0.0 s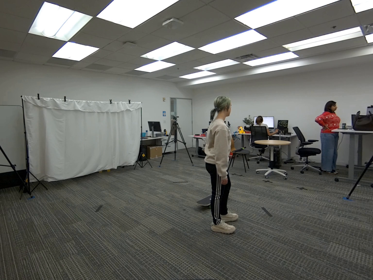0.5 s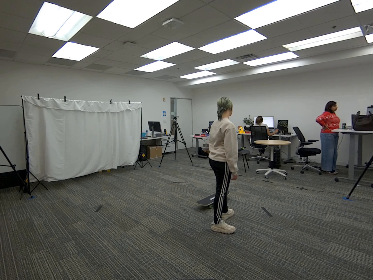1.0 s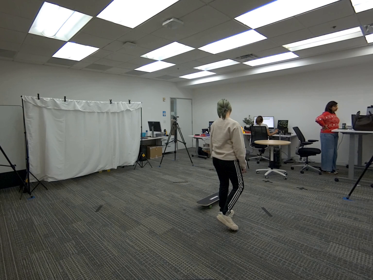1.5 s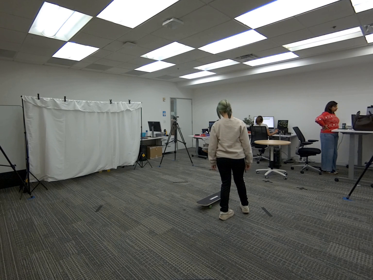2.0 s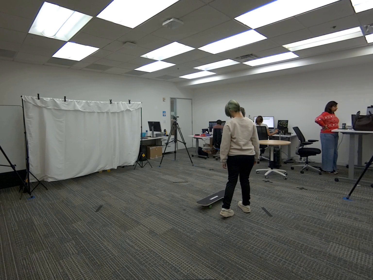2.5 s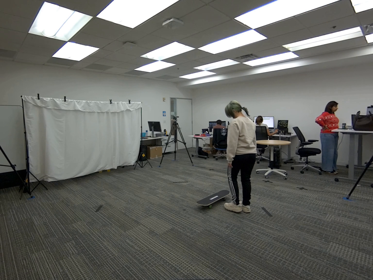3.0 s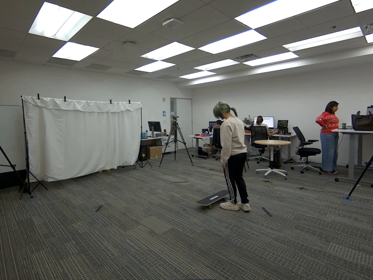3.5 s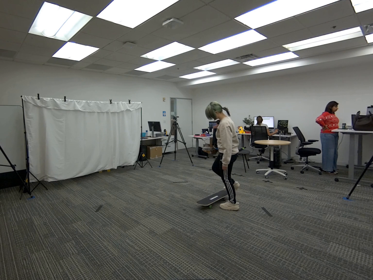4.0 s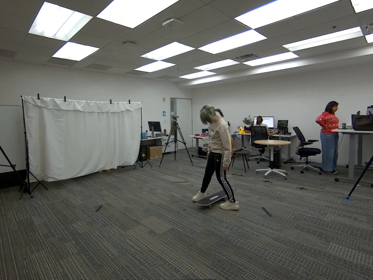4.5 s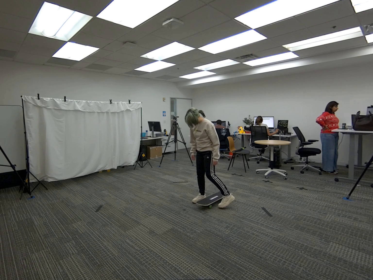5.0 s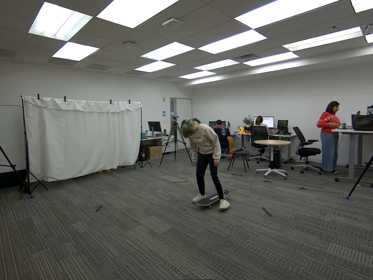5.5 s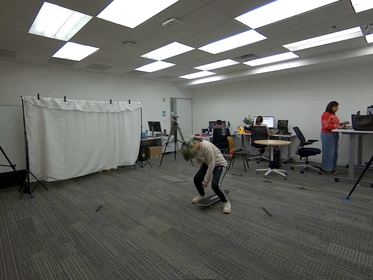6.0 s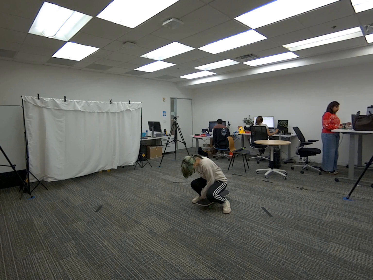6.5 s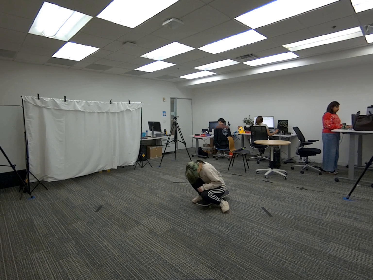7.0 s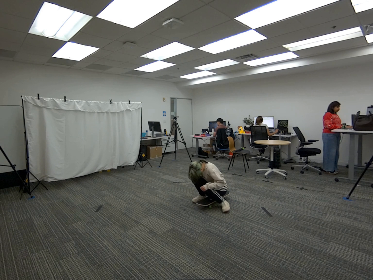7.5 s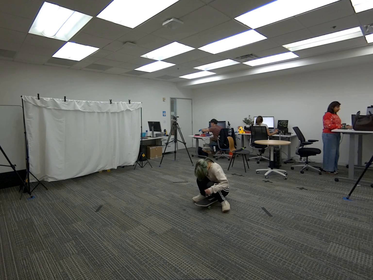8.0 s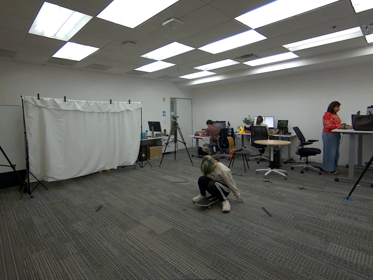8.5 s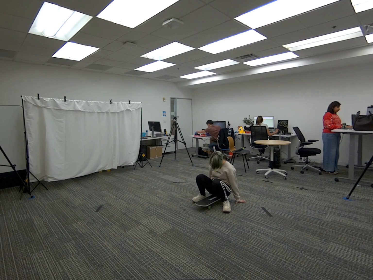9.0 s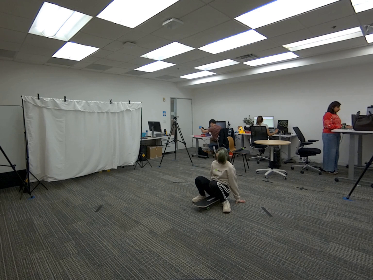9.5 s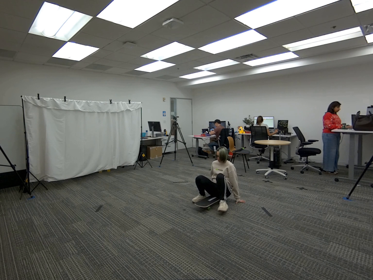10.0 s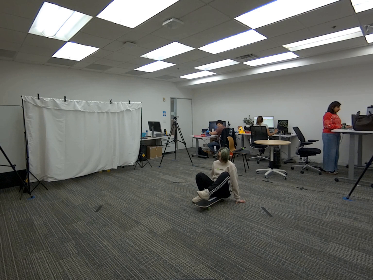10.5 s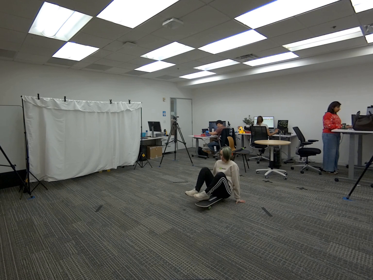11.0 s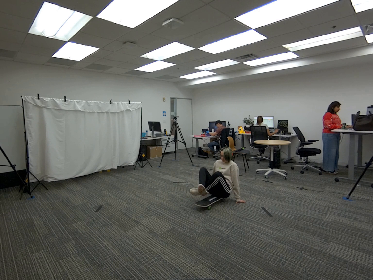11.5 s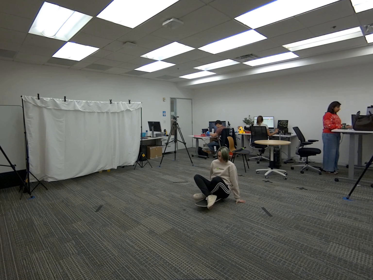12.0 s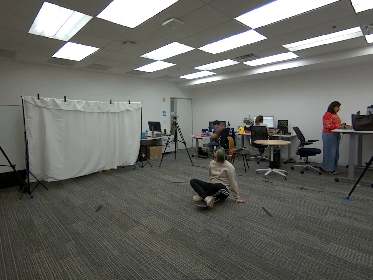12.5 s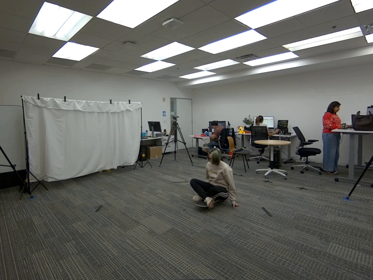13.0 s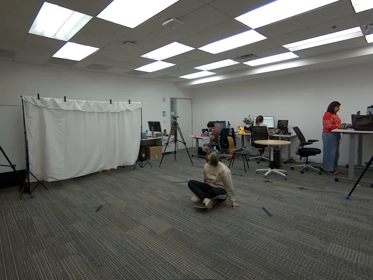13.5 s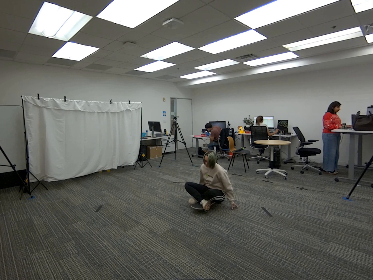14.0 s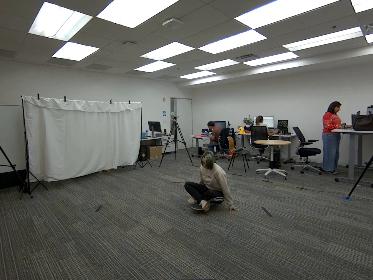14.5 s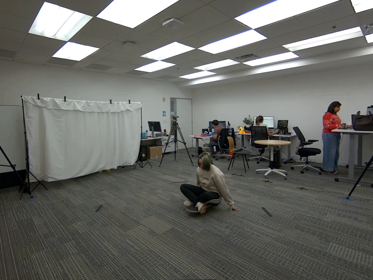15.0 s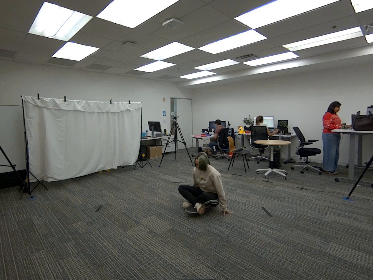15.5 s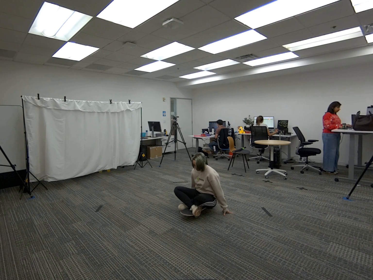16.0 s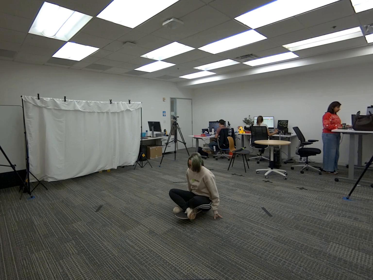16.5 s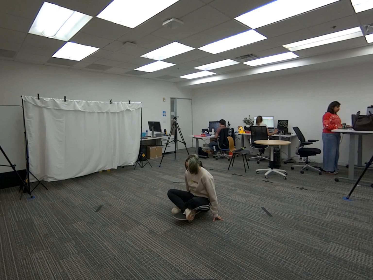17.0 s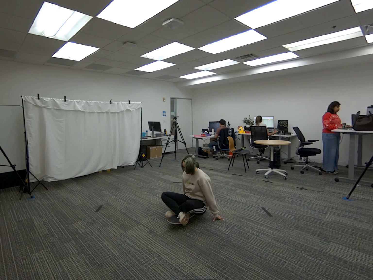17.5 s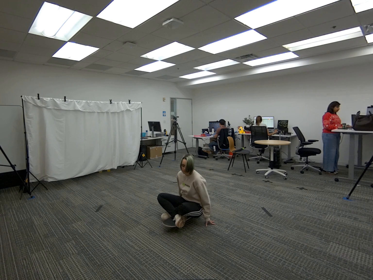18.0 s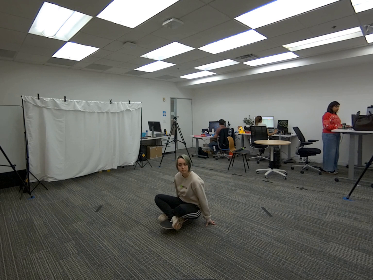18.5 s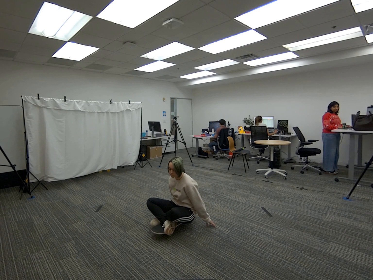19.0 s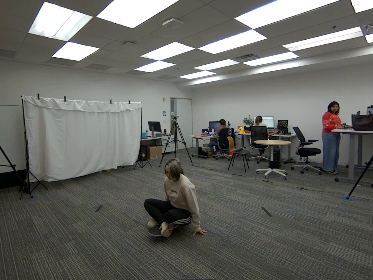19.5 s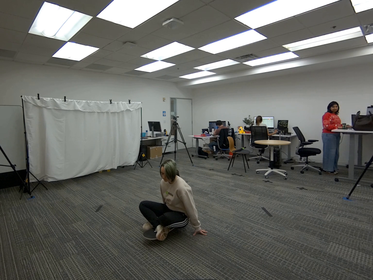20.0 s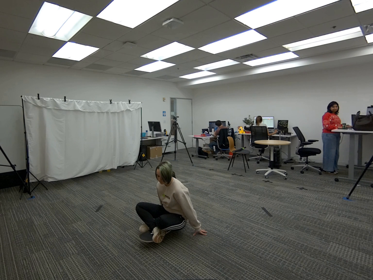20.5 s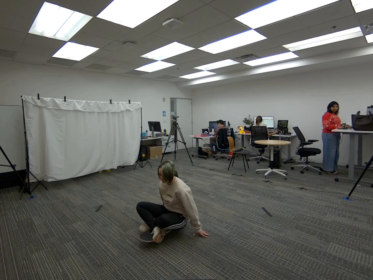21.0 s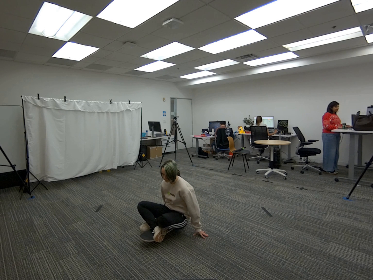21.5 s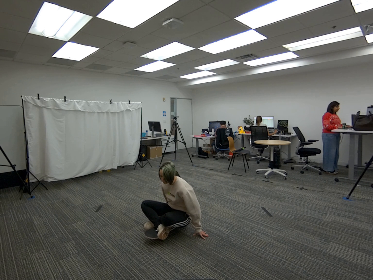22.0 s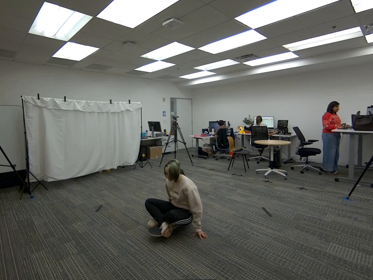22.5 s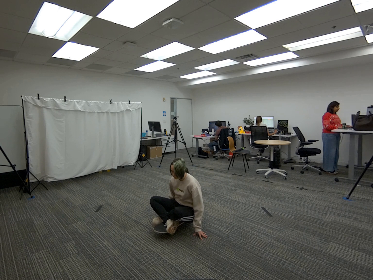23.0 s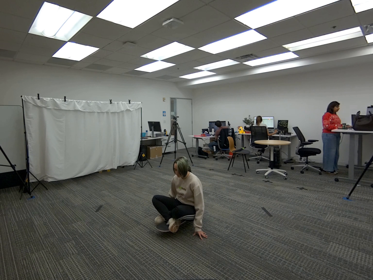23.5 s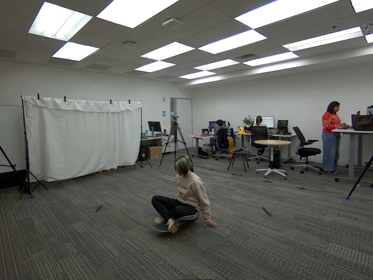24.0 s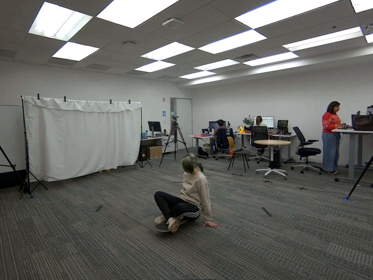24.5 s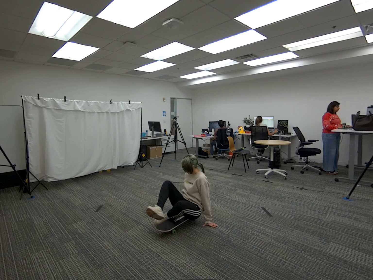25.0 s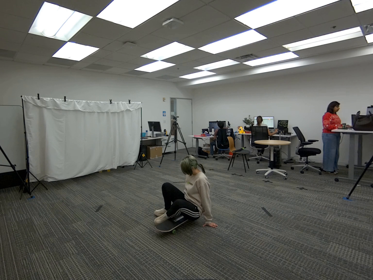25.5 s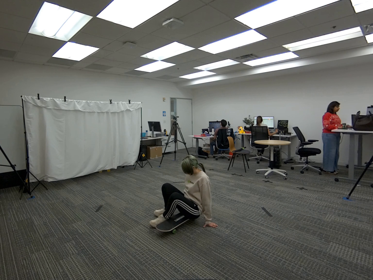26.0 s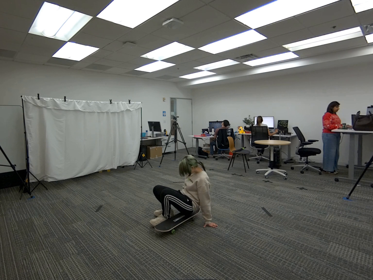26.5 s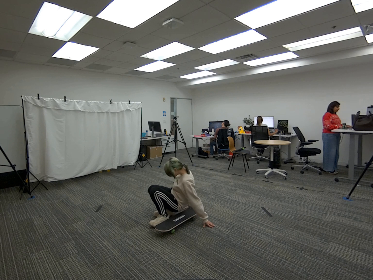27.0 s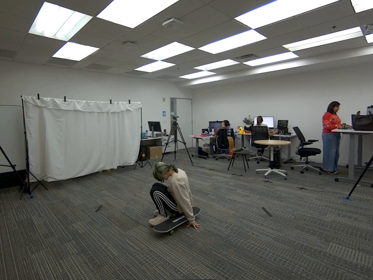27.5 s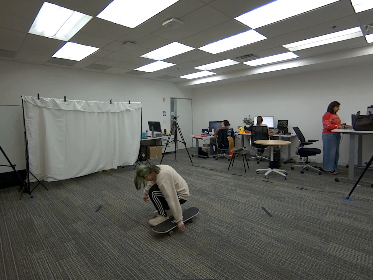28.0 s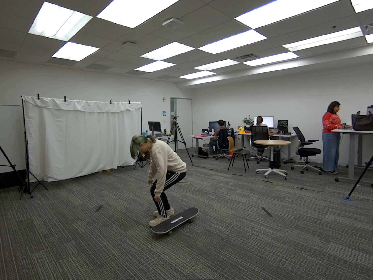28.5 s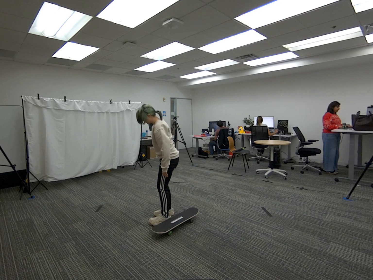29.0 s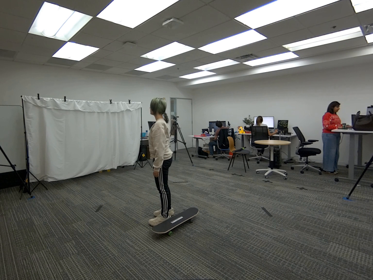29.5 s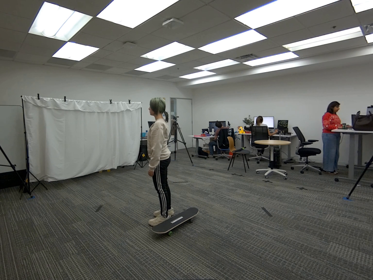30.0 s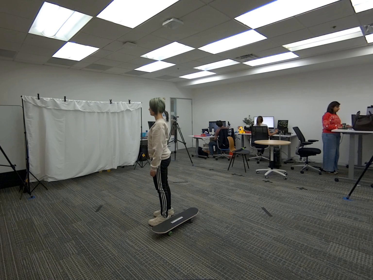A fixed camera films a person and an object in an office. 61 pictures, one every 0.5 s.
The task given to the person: Walk to the skateboard on the ground. Sit on the skateboard, cross your legs, and use your hands to push yourself around on the ground within the bounding area. Stand up when finish.
